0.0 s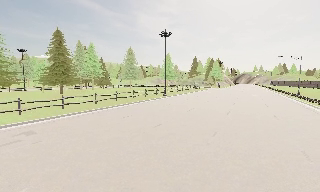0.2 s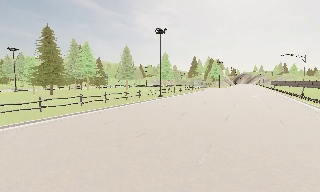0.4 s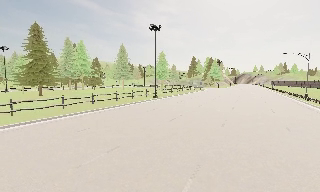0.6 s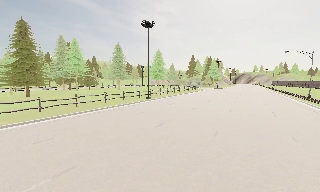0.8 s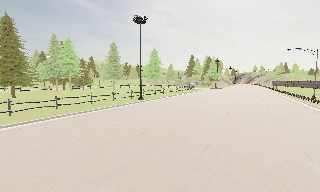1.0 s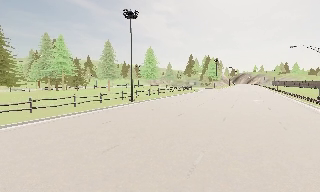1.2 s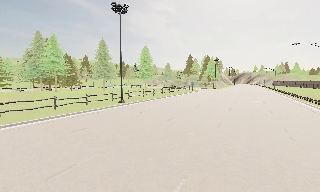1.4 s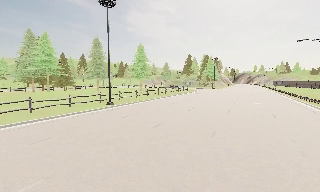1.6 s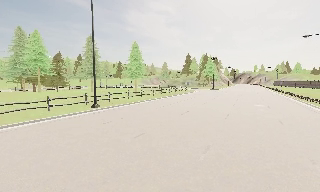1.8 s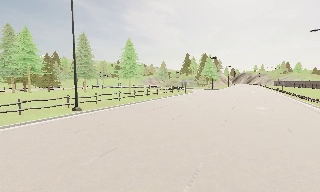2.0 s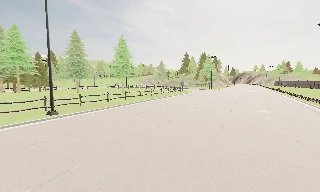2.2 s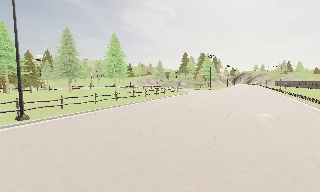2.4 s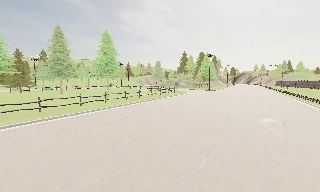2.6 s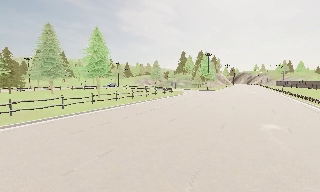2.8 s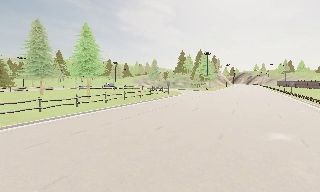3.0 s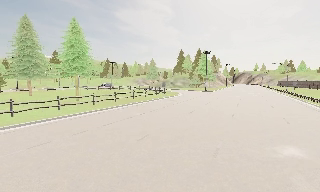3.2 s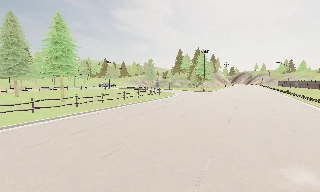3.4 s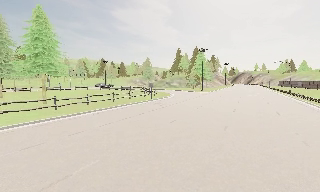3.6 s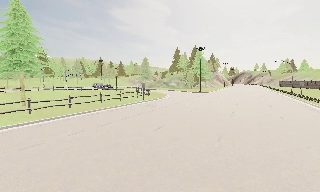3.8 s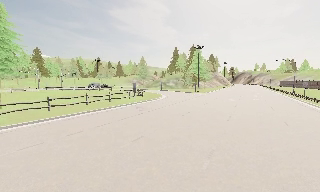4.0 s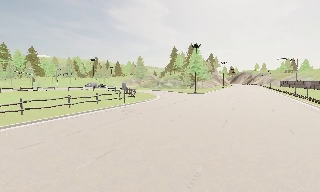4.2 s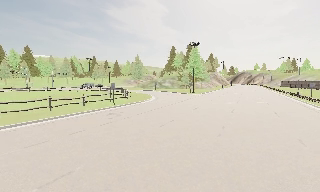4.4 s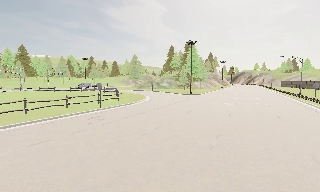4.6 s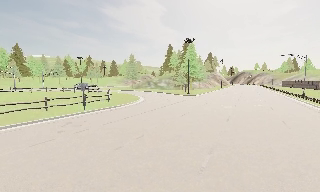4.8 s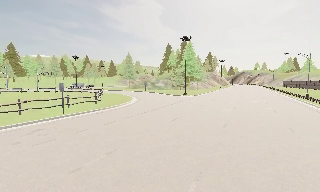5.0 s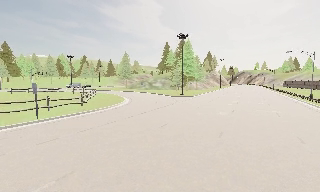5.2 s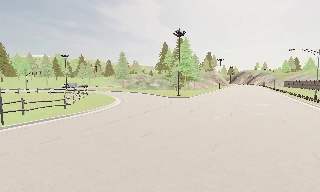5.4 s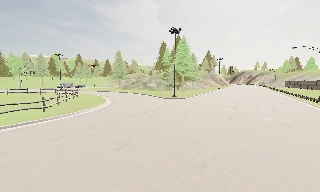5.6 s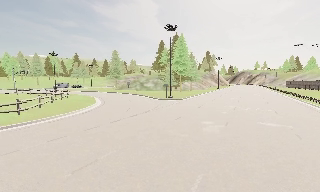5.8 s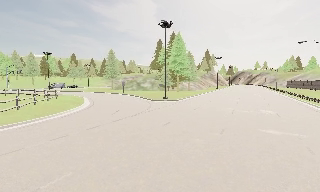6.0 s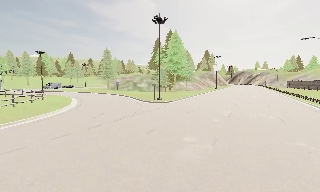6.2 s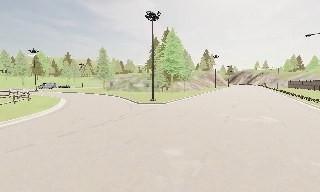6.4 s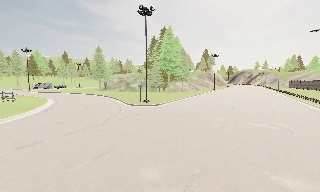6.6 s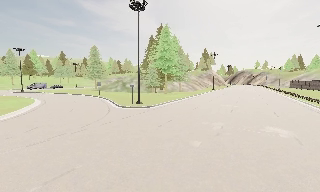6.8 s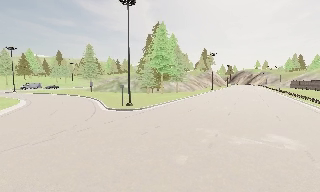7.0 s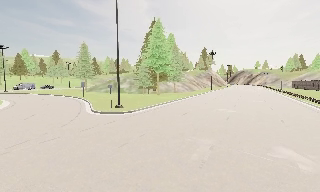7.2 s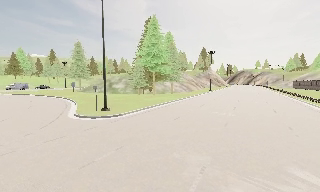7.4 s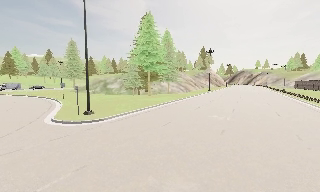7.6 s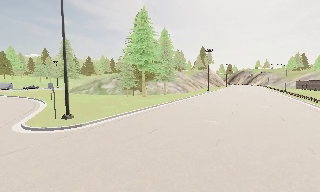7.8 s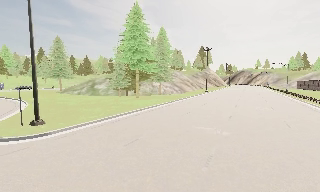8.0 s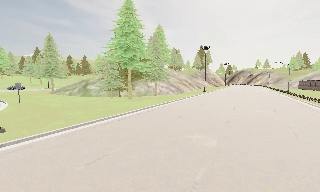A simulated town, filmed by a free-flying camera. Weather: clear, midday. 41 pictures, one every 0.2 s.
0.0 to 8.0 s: The camera travels forward and to its right, about 75 m, so what stands in front looms larger.
The film runs forward here.
